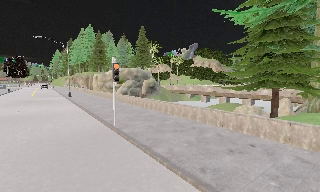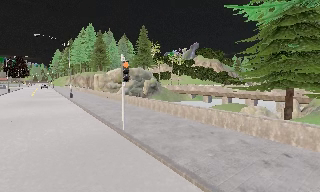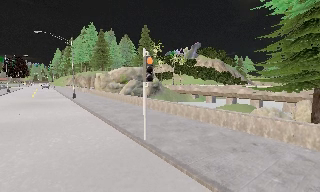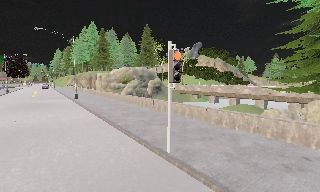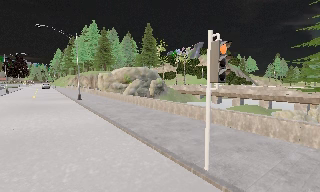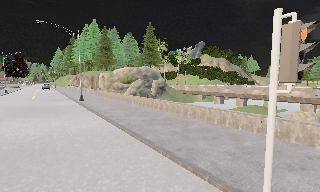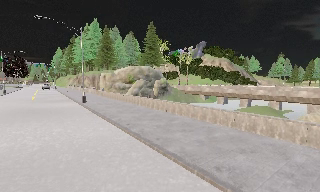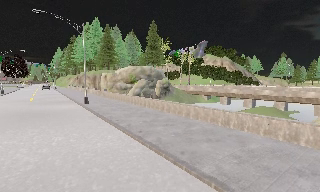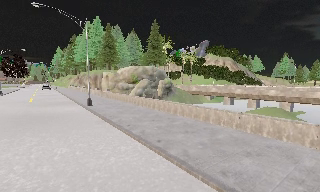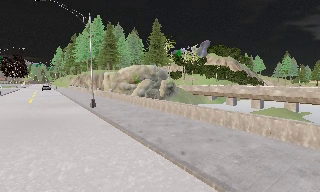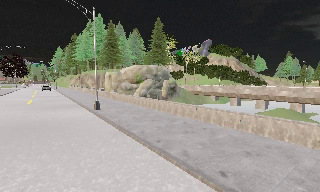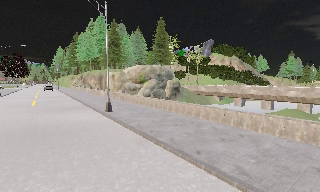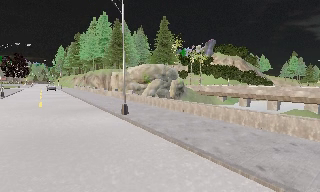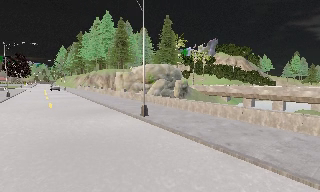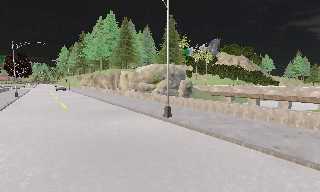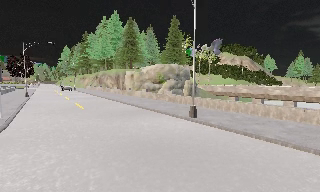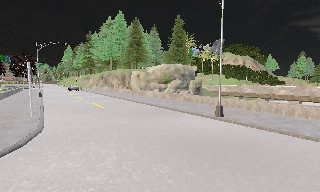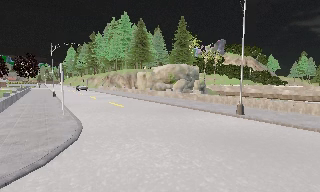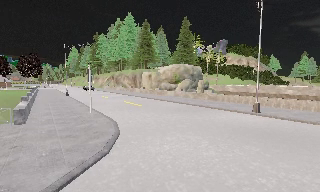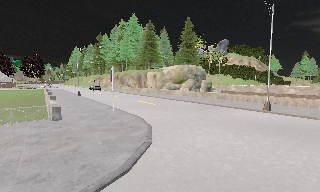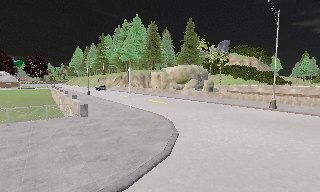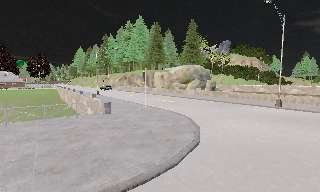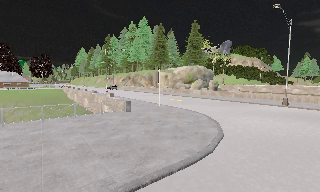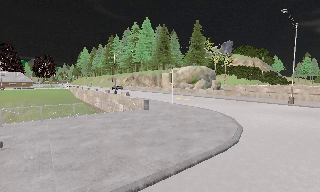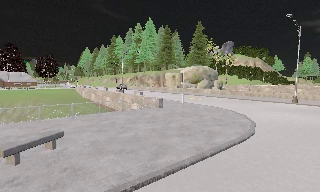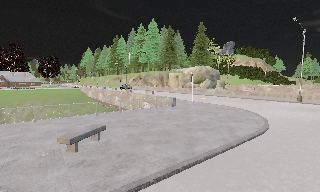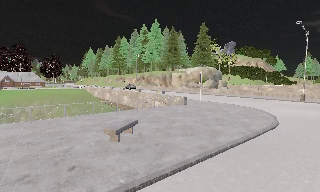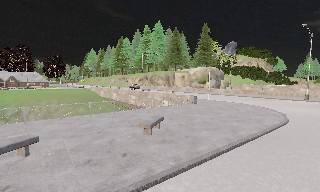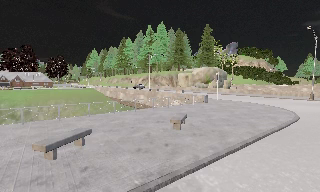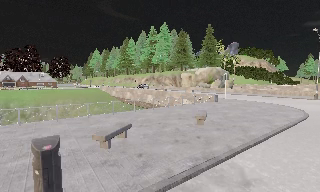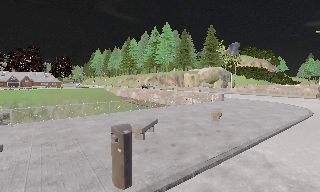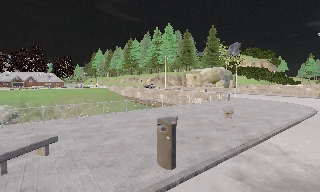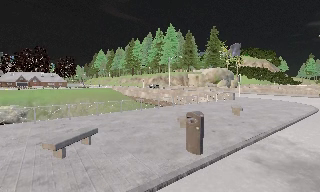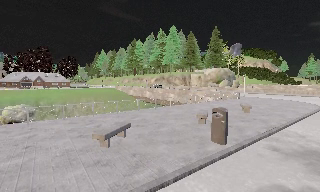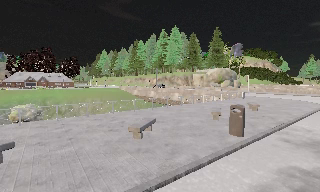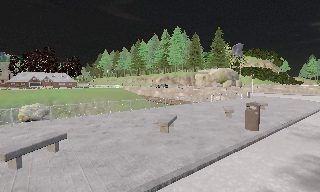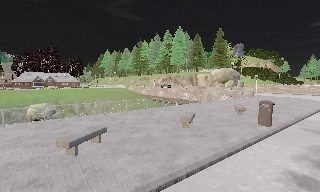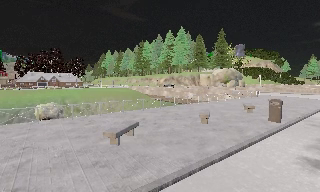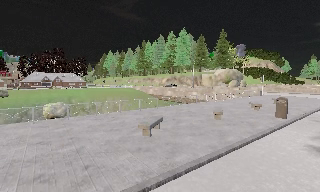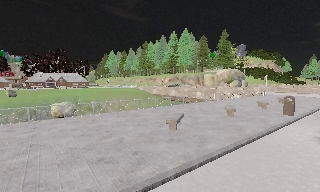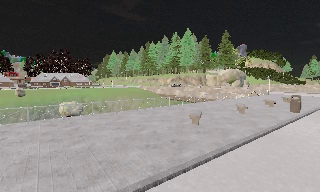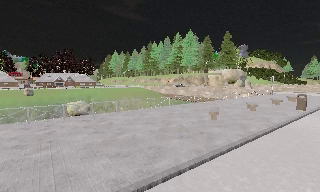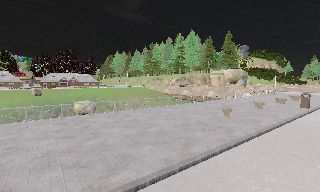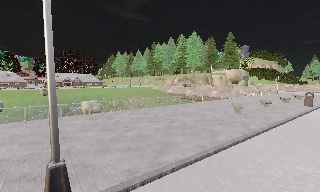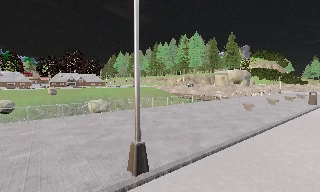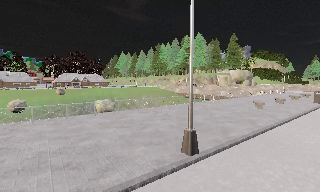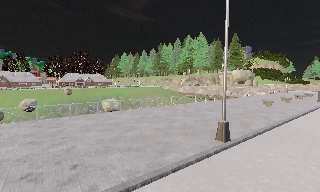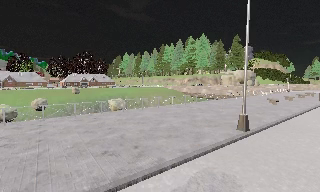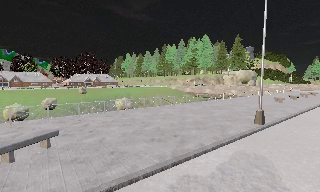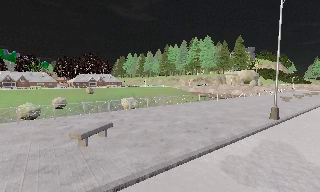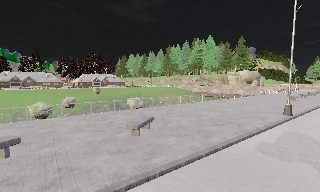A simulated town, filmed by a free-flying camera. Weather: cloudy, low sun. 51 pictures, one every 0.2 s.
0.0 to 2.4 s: The camera travels forward and to its left, about 16 m, so what stands in front looms larger.
2.4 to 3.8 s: The camera travels to its left, about 10 m, so close, fixed things drift to the right.
3.8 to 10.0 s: The camera travels to its left and backward, about 45 m, so close, fixed things drift to the right.
The film runs forward here.
